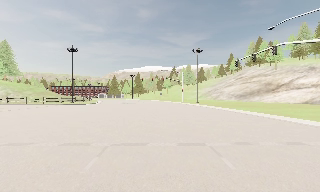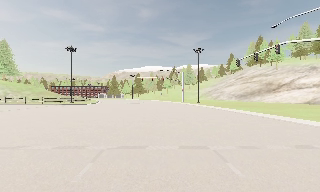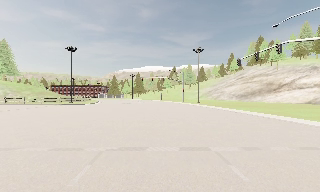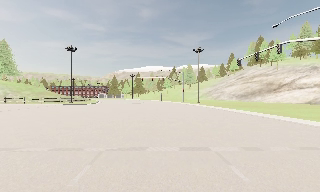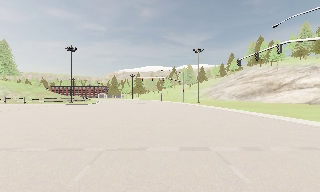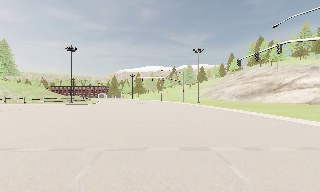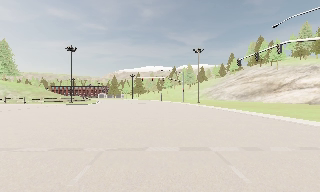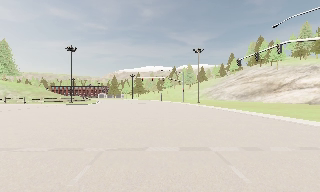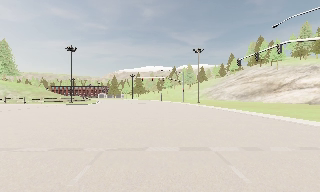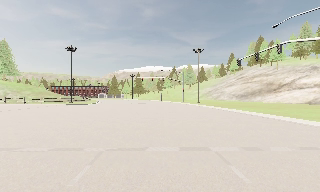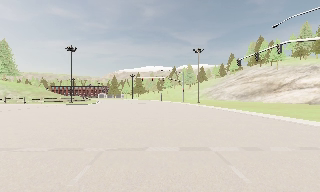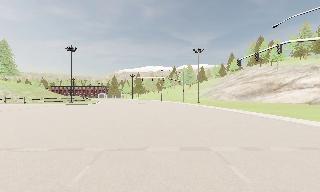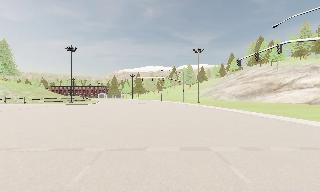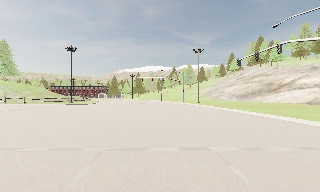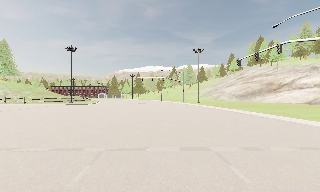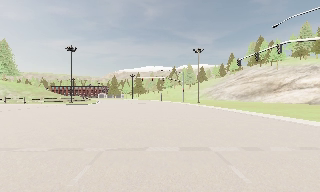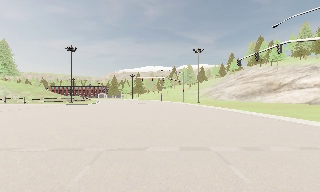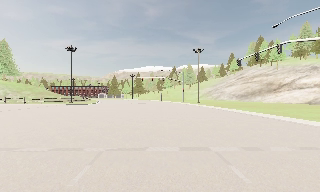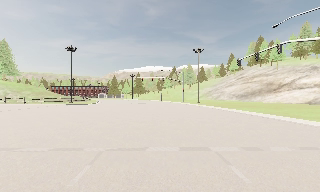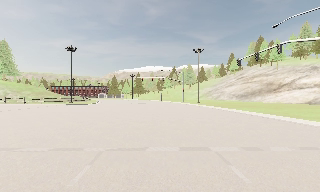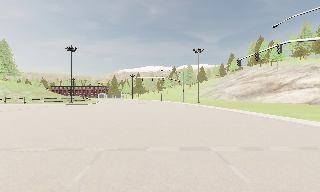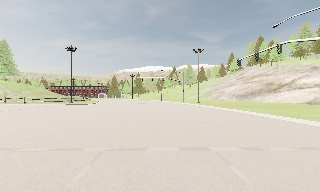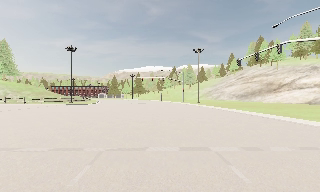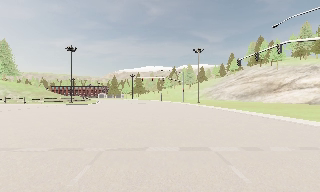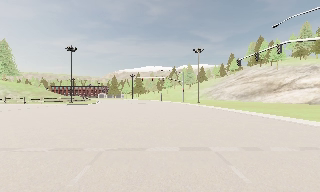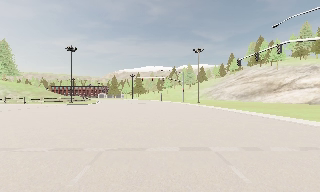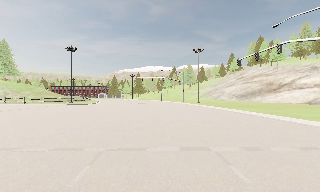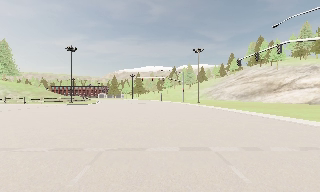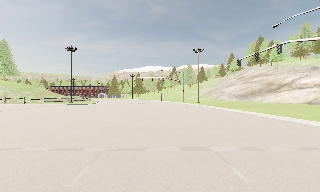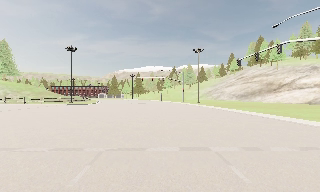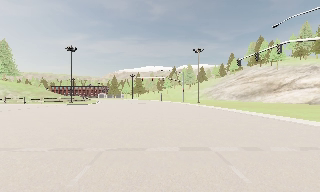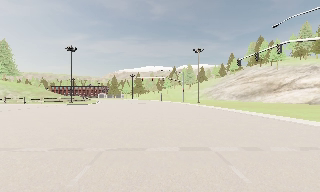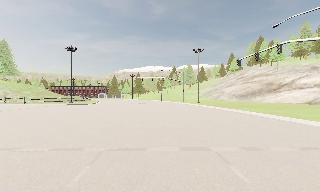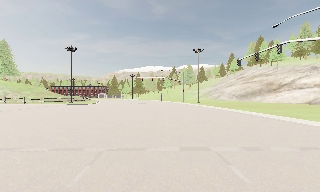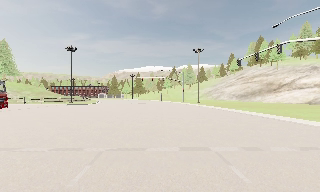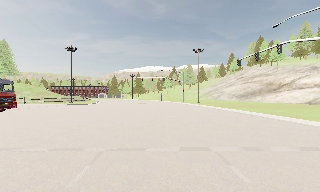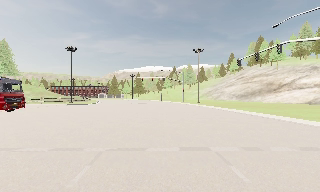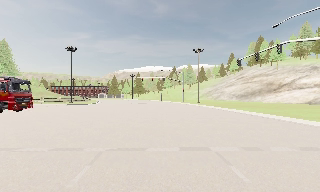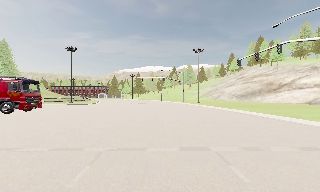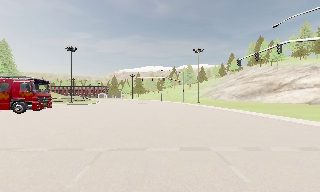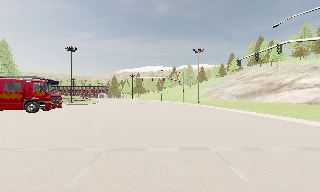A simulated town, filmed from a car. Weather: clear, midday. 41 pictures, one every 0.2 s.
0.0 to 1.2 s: The camera travels forward, about 0.5 m, so what stands in front looms larger. It loses speed.
1.2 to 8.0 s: The camera keeps its place and its aim.
The film runs forward here.
